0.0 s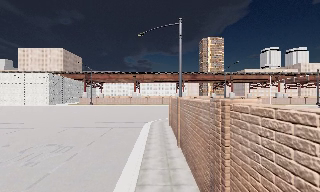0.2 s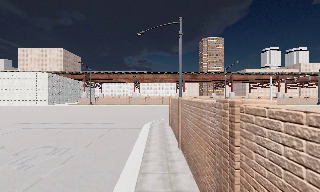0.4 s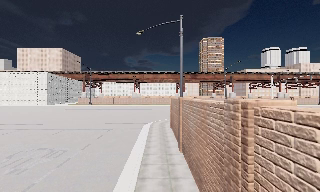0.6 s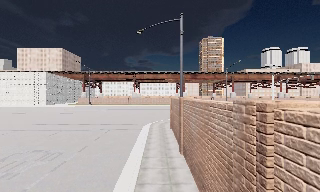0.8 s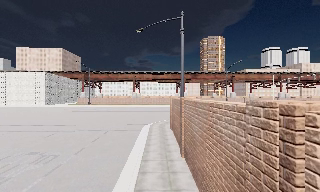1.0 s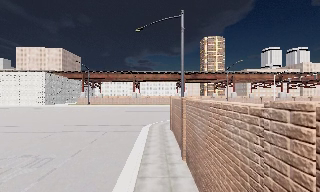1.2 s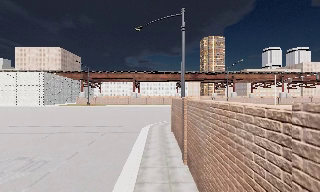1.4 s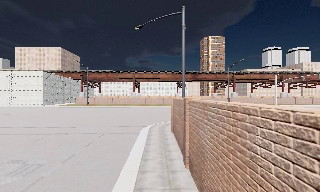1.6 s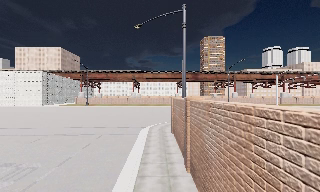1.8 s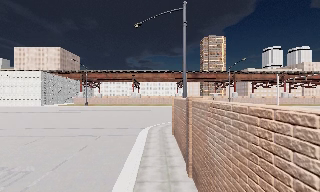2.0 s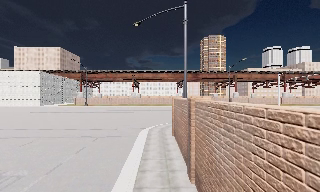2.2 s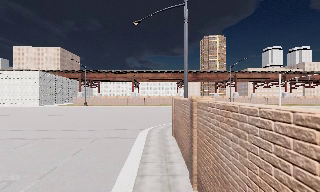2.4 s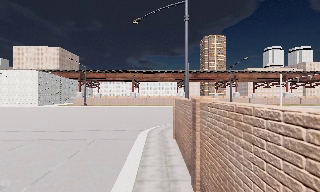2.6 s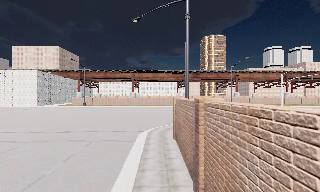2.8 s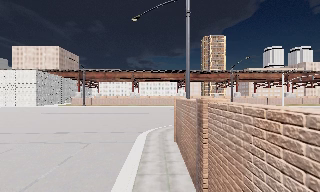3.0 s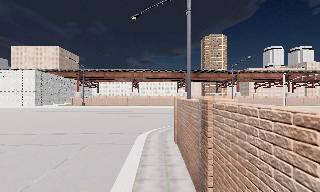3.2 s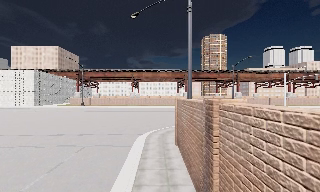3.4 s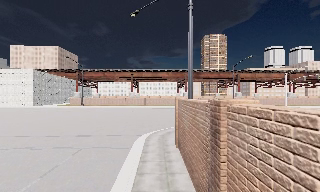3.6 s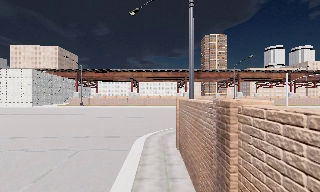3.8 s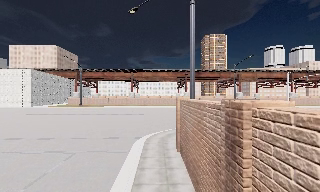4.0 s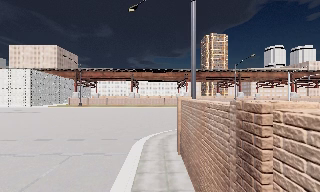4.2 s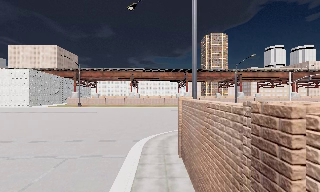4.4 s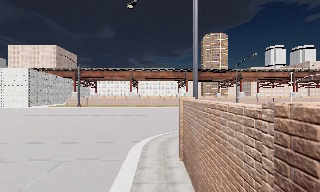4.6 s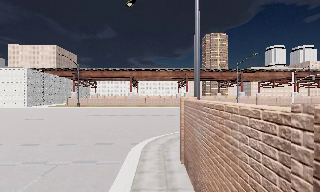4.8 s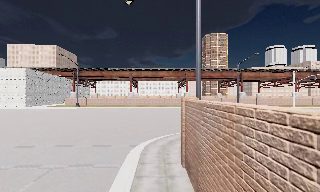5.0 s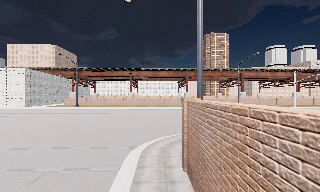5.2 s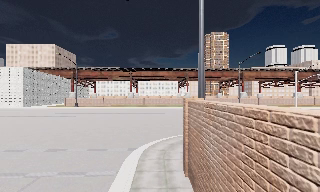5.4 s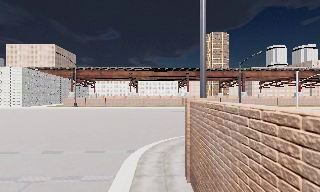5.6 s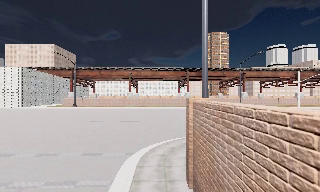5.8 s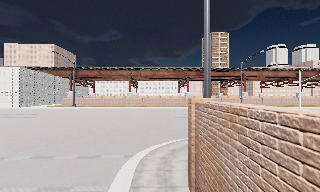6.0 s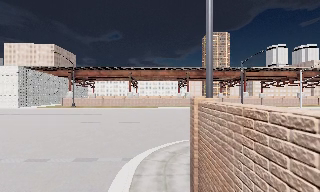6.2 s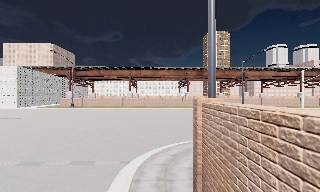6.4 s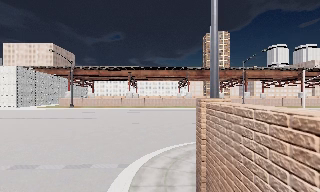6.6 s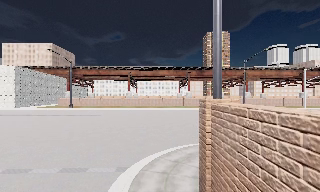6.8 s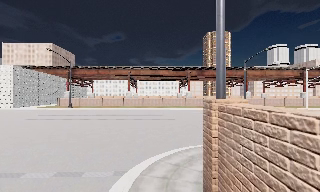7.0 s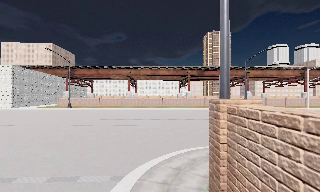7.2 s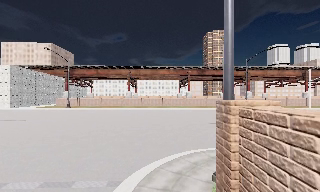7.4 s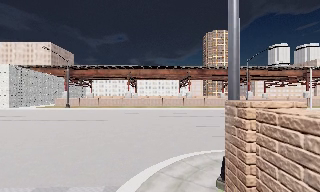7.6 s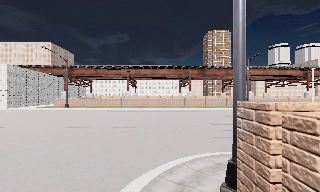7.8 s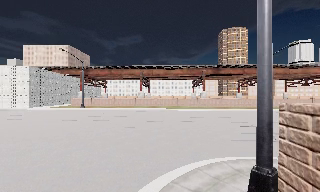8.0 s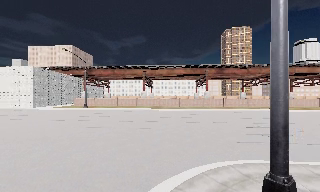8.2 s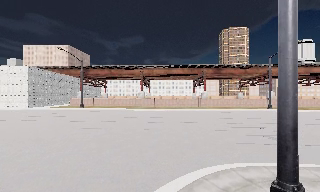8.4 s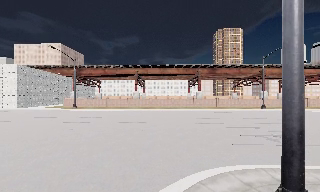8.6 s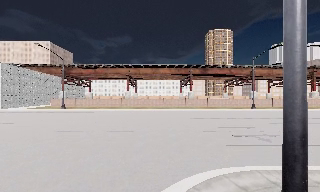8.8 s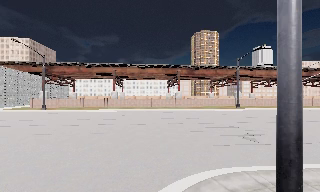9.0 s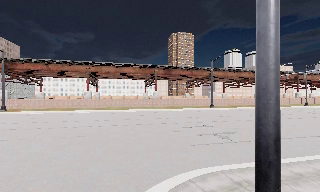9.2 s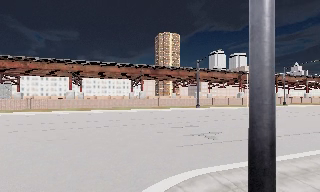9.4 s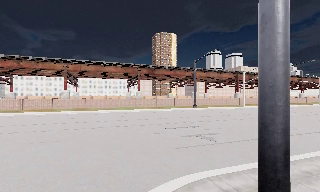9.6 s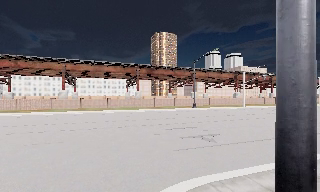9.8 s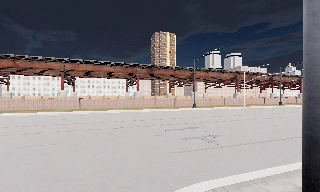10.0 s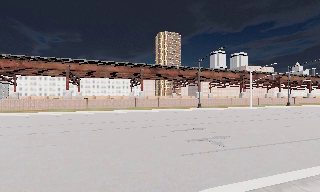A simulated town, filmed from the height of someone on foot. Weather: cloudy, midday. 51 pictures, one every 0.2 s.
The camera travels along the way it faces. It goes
forward.
0.0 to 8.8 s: The camera travels forward, about 14 m, so what stands in front looms larger.
8.8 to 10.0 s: The scene slides to the left, as the camera pans about 15 degrees to its right. It travels forward, about 2 m, so what stands in front looms larger.
The film runs forward here.
